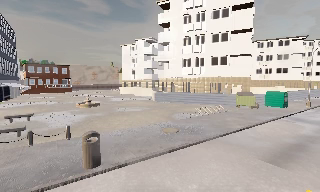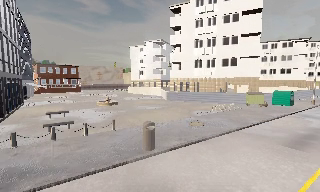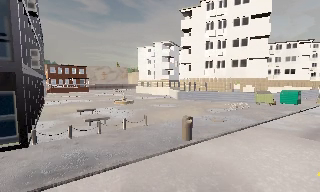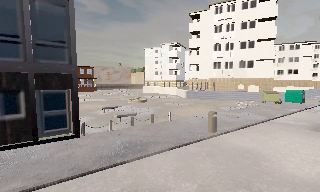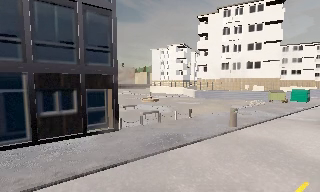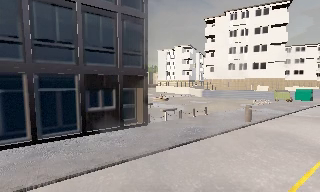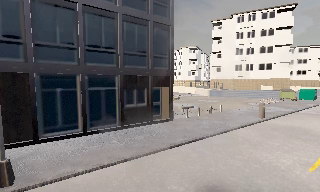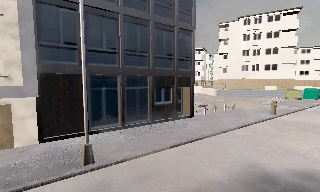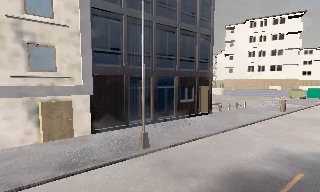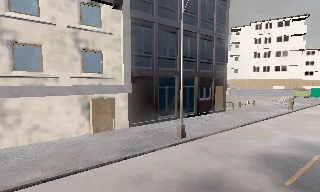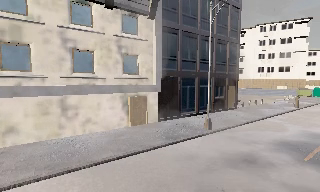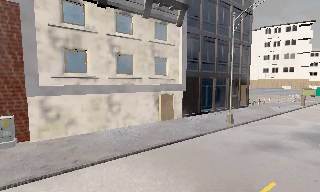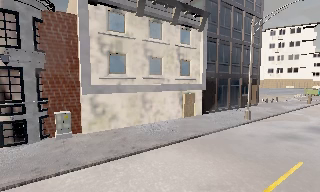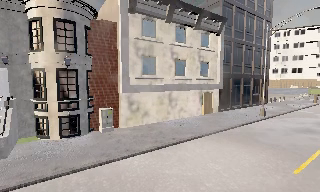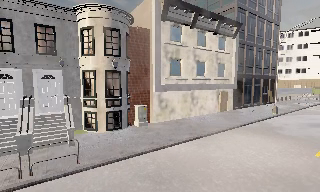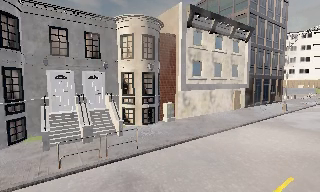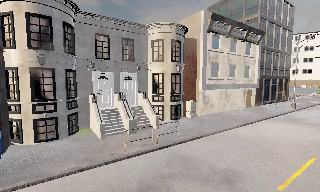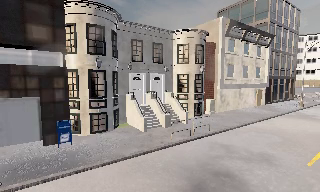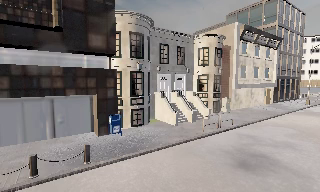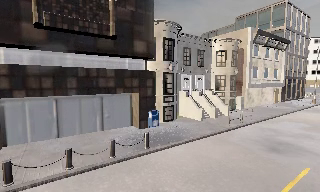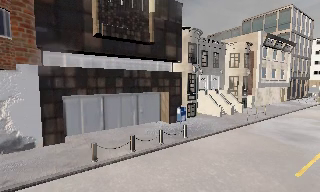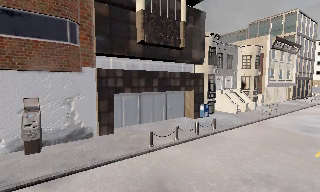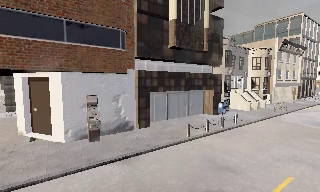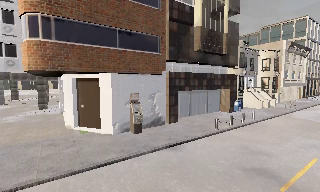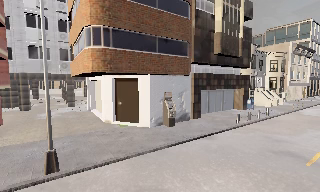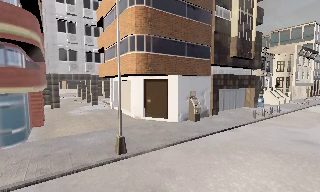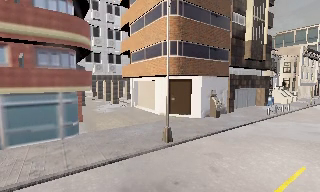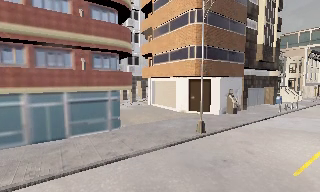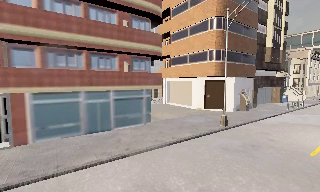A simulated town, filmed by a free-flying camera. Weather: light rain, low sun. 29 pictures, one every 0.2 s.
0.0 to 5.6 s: The camera travels to its left and backward, about 65 m, so close, fixed things drift to the right.
The film runs backward here.
